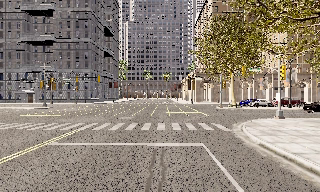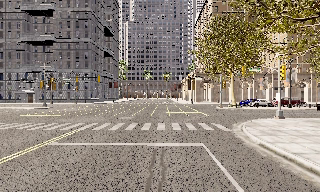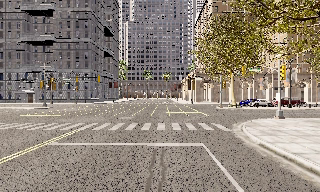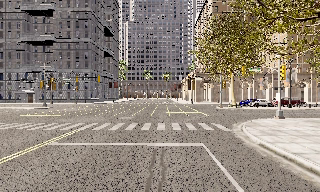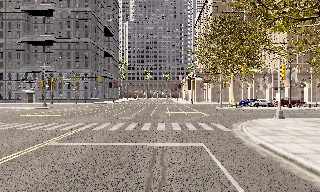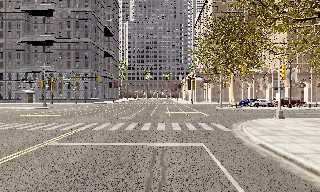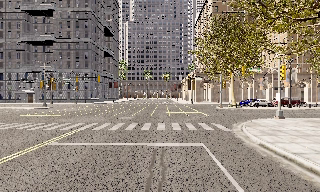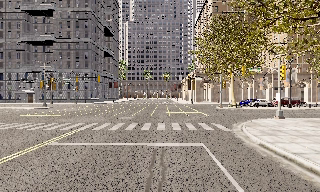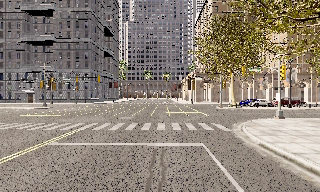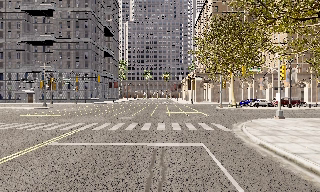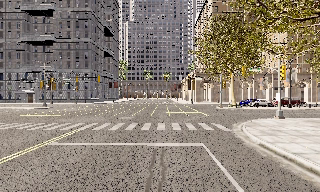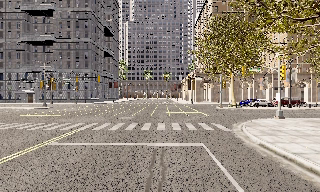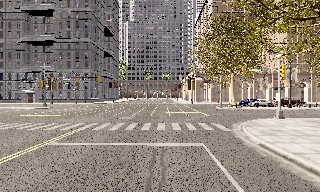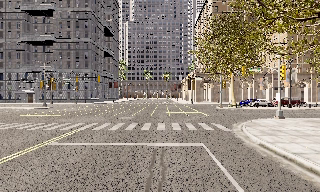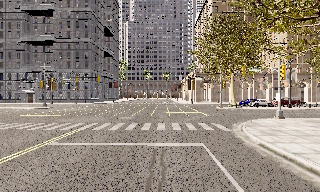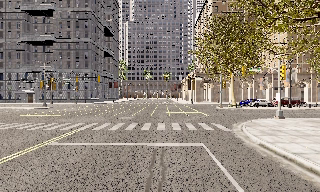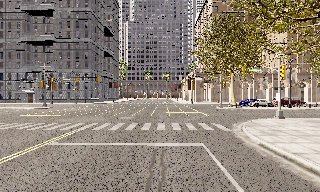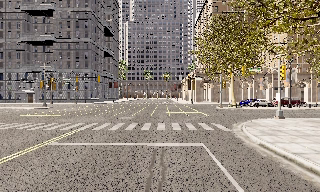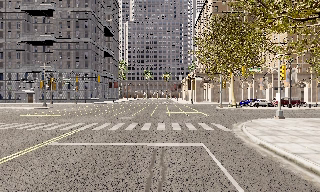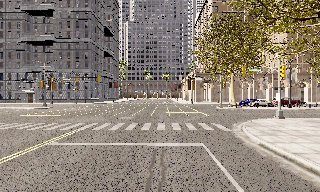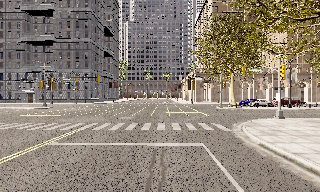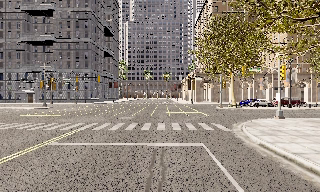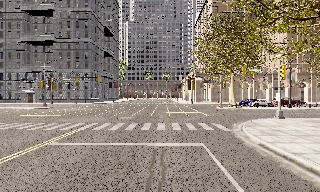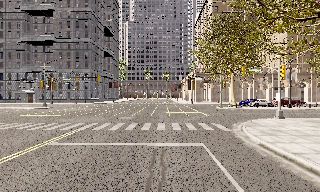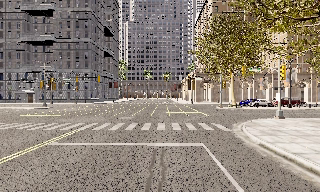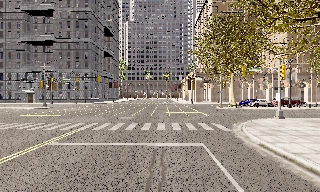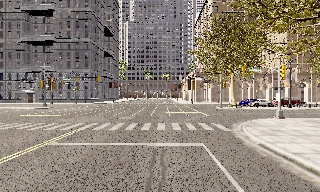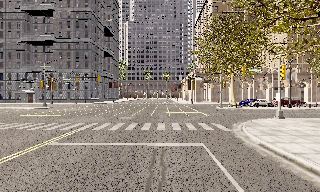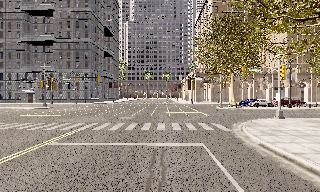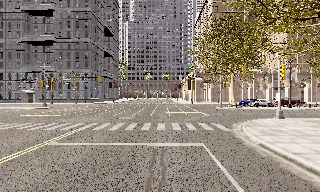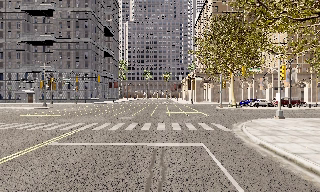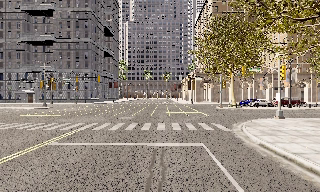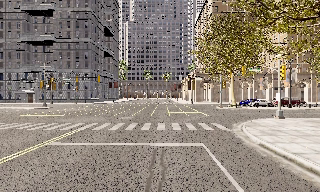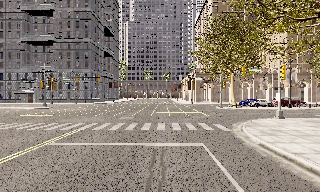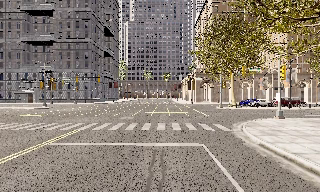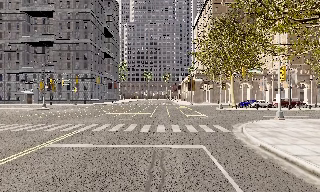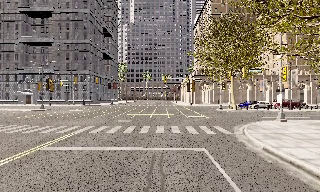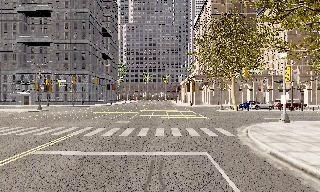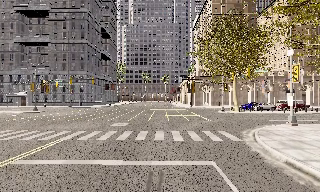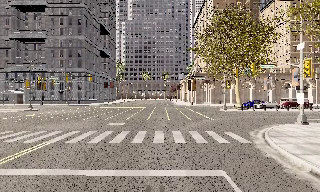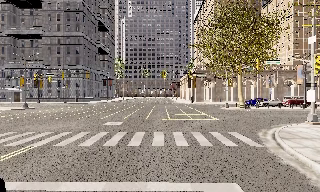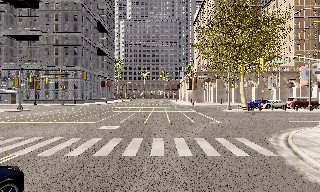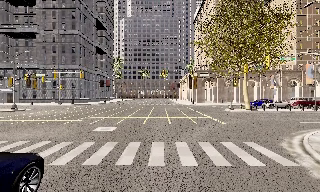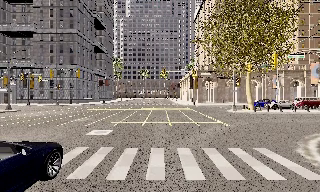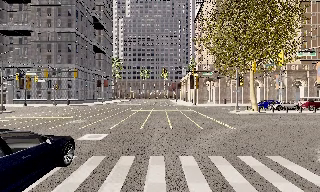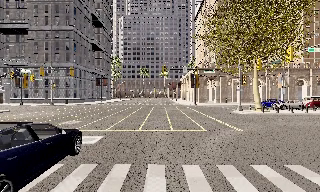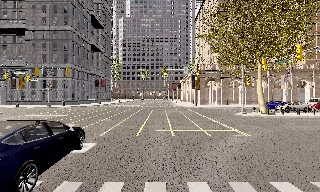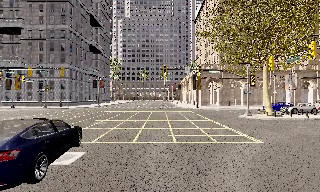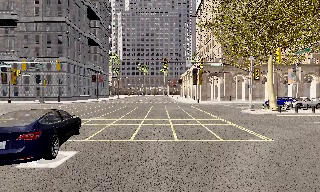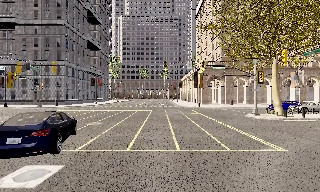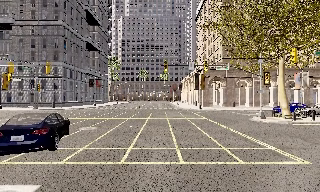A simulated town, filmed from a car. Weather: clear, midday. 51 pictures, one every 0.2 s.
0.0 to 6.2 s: The camera keeps its place and its aim.
6.2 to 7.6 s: The camera travels forward, about 1.5 m, so what stands in front looms larger. It gains speed.
7.6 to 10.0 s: The camera travels forward, about 10 m, so what stands in front looms larger.
The film runs forward here.
